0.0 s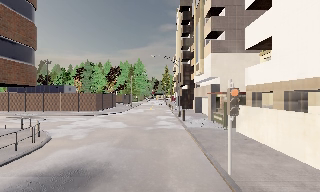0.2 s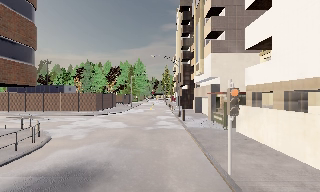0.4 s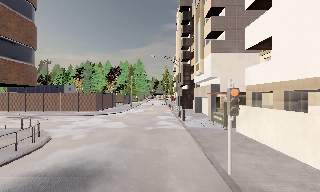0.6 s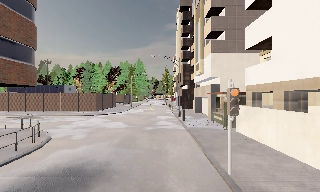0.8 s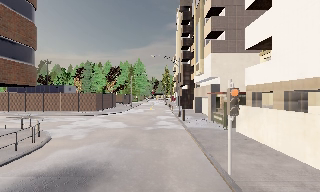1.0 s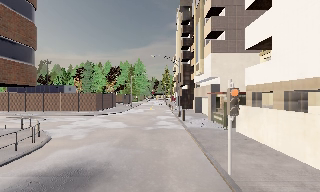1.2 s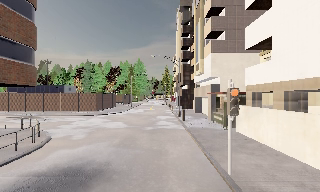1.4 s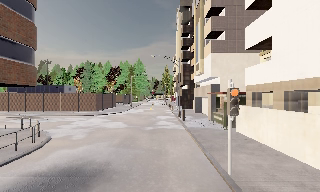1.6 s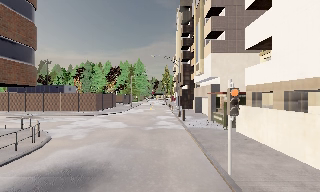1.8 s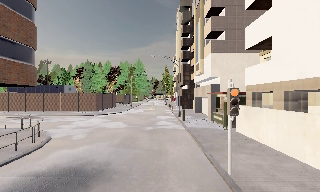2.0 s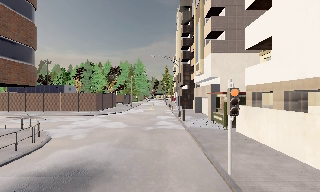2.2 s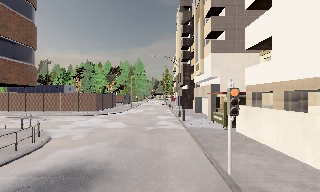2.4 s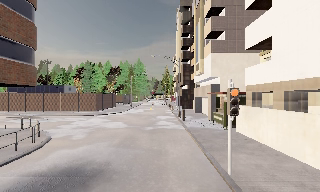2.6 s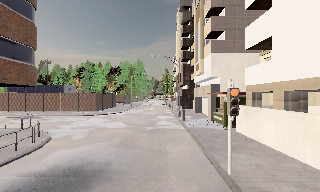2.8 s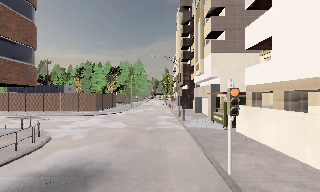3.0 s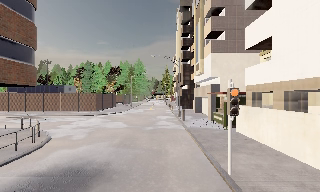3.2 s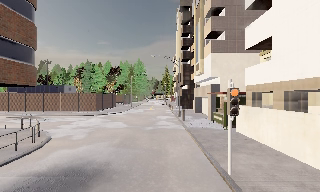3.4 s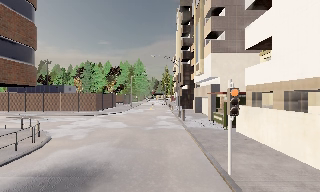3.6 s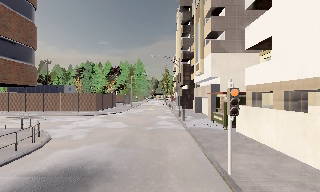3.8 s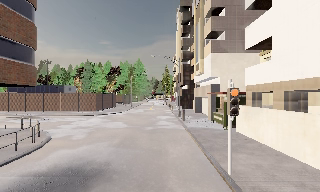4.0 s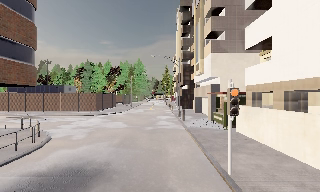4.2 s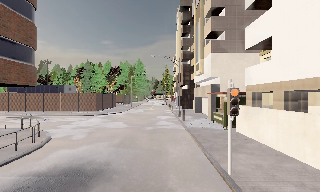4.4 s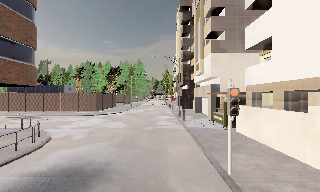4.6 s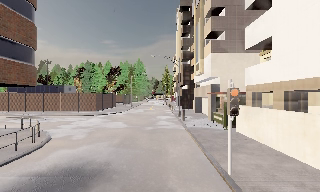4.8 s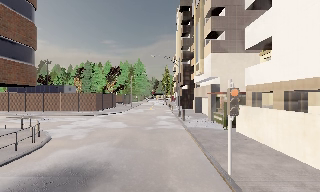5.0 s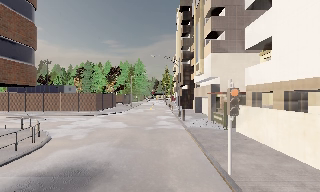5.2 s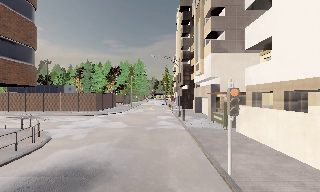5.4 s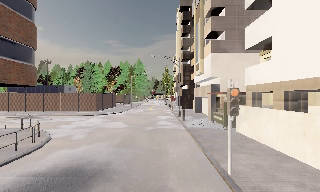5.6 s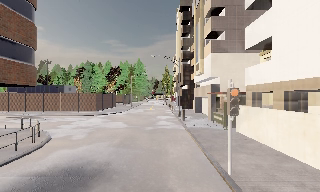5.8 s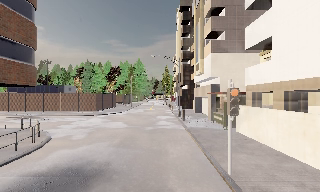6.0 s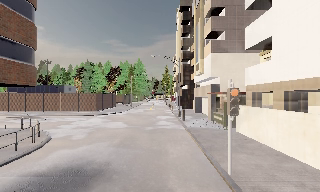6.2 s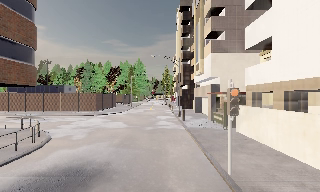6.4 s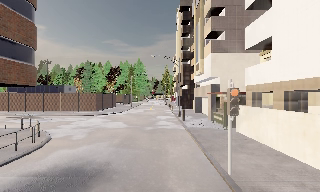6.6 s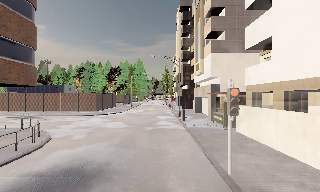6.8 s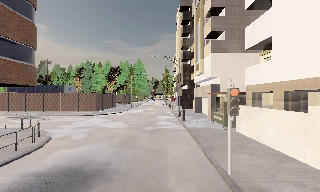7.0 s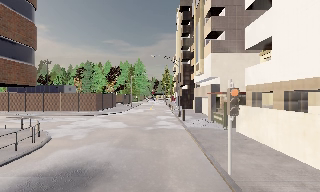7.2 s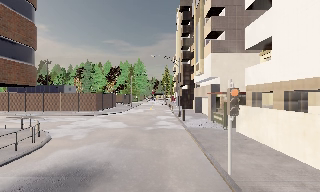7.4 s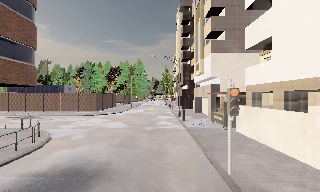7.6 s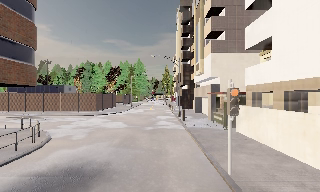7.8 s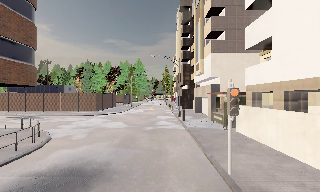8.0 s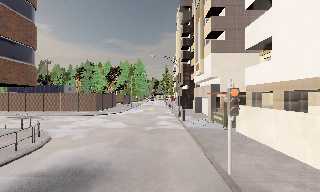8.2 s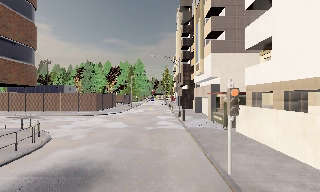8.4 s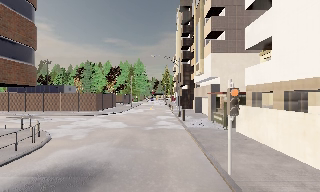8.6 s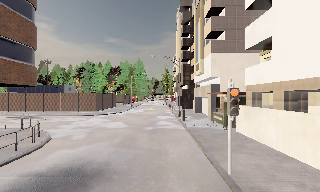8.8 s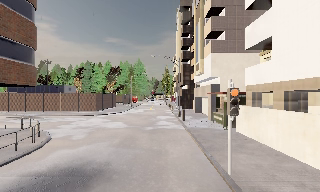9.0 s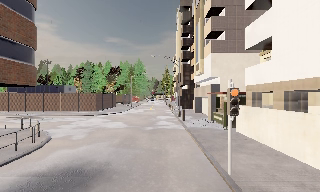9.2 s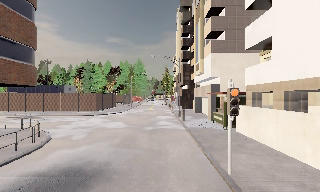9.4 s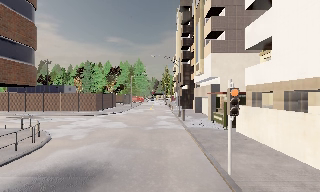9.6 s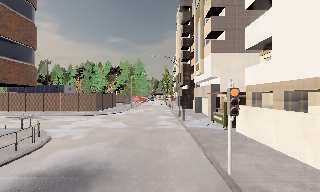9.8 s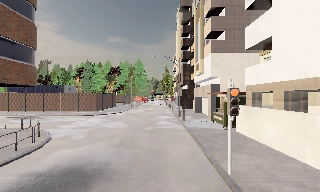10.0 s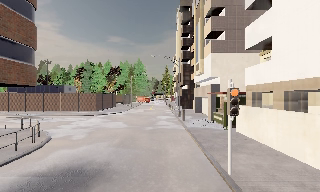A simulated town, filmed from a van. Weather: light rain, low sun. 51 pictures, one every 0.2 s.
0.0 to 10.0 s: The camera keeps its place and its aim.
The film runs forward here.
